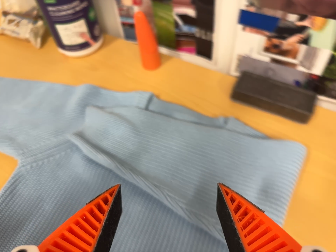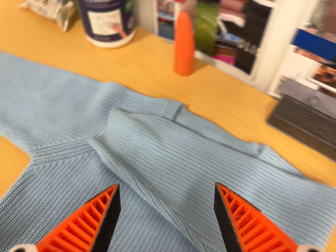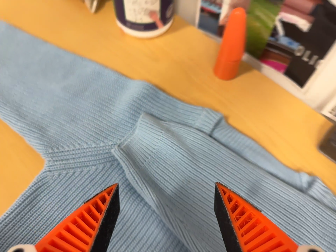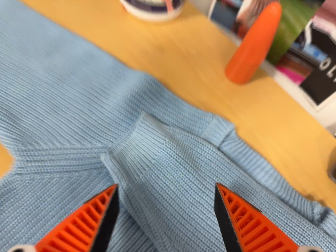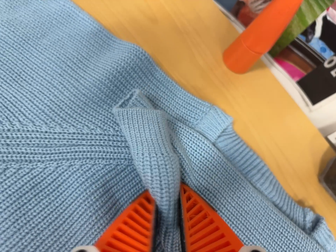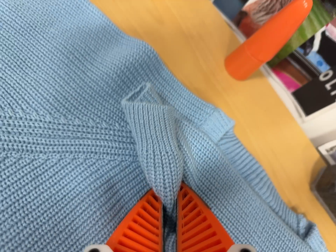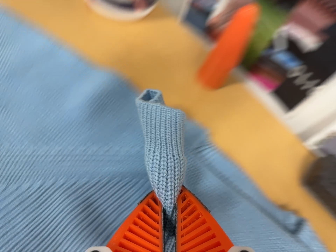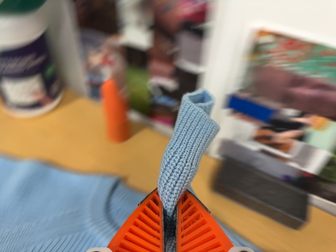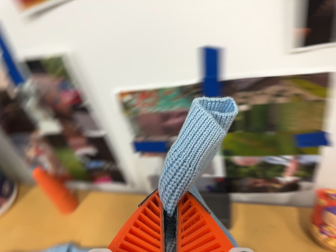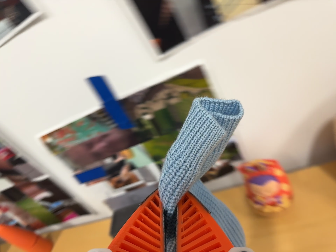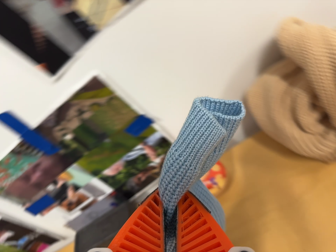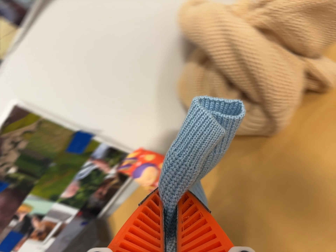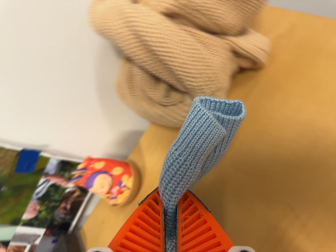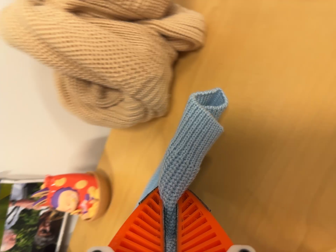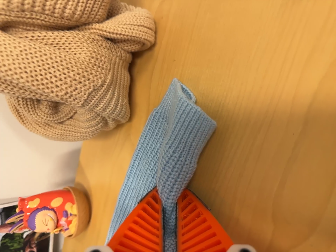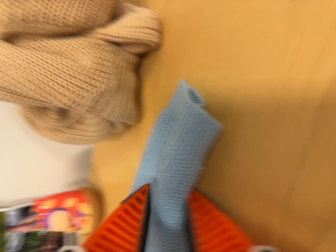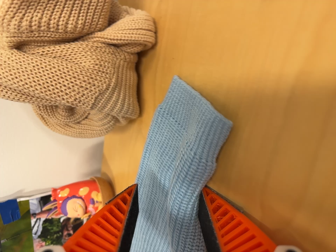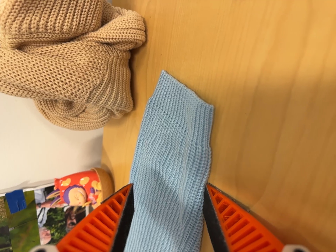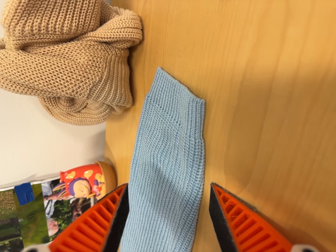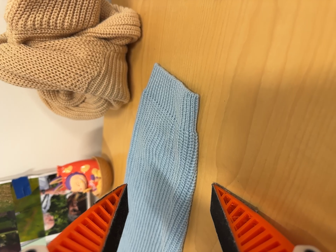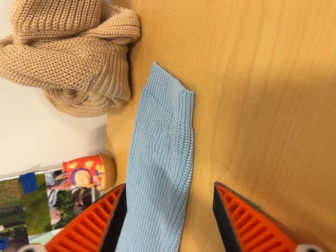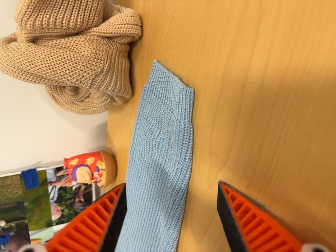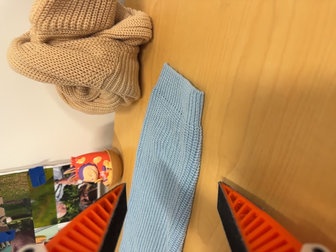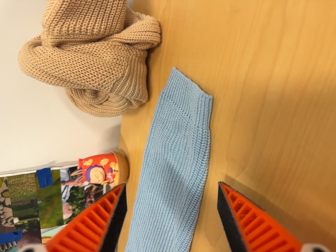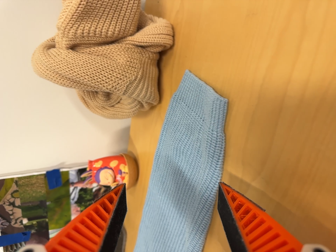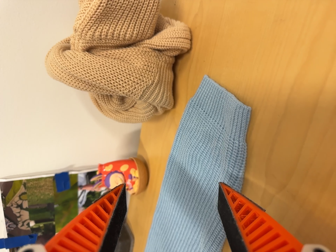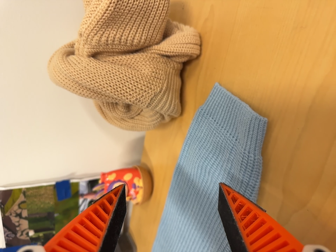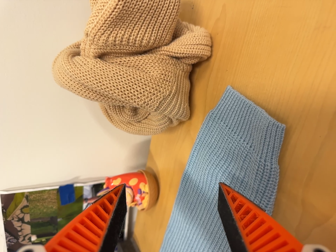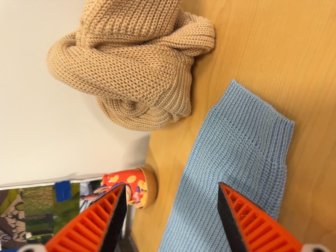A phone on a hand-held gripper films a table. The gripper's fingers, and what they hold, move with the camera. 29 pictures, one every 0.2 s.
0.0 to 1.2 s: The camera travels forward, to its left and toward the top of its view, about 24 cm, so what stands in front looms larger. Its aim tips toward the bottom of its view by about 10 degrees. It rolls about its line of sight by about 25 degrees, and the scene rotates clockwise.
1.2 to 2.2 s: The camera travels to its right, about 60 cm, so close, fixed things drift to the left. Its aim tips toward the top of its view by about 25 degrees, and the scene shifts downward. It rolls about its line of sight by about 90 degrees, and the scene rotates counterclockwise.
2.2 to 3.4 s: The camera travels to its right, about 20 cm, so close, fixed things drift to the left. It rolls about its line of sight by about 35 degrees, and the scene rotates counterclockwise.
3.4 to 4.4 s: The camera travels backward, about 5 cm, so what stands in front gets smaller.
4.4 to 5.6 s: The camera travels to its left and forward, about 7 cm, so close, fixed things drift to the right.
The film runs backward here.
